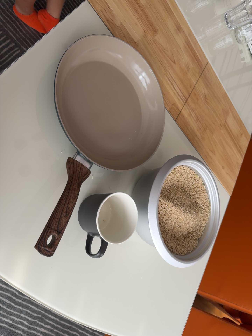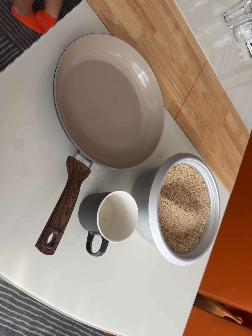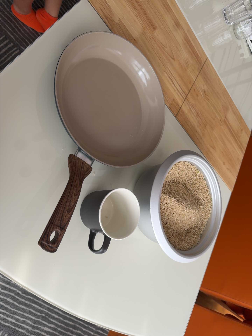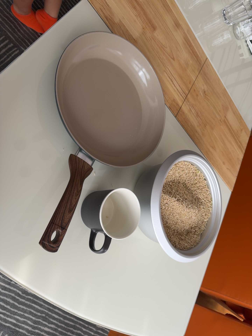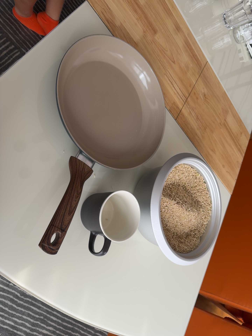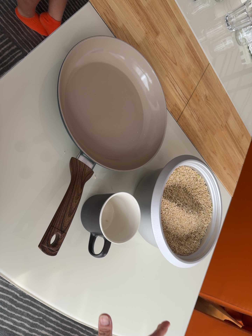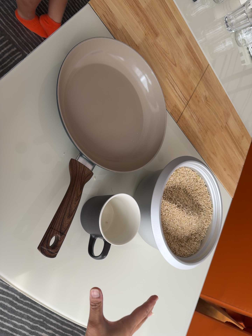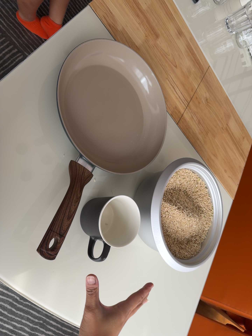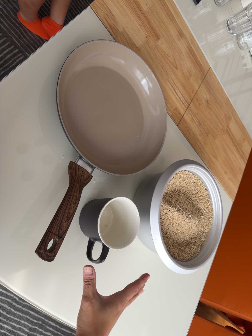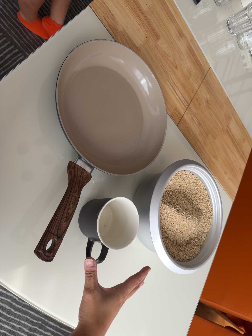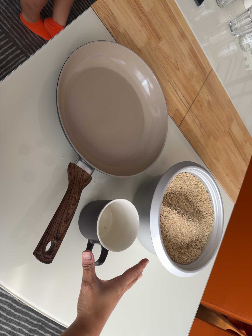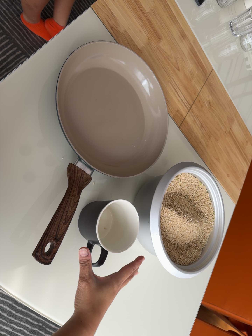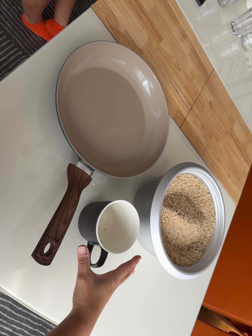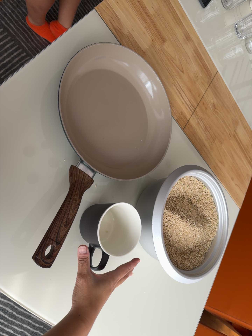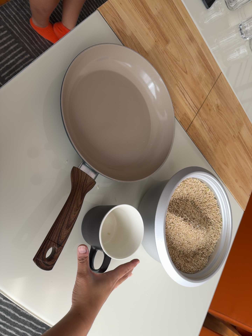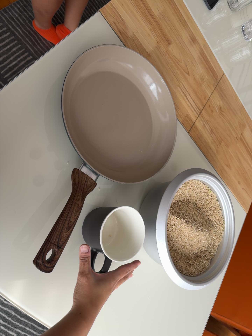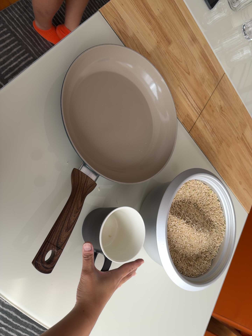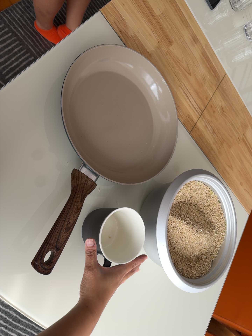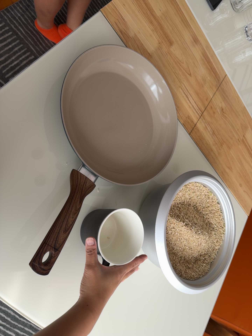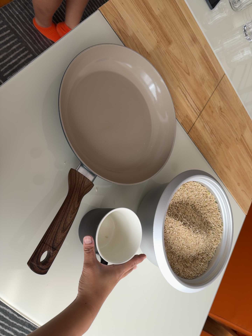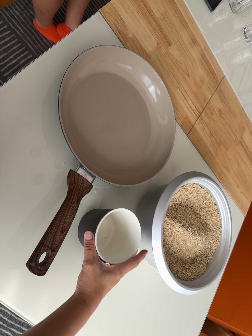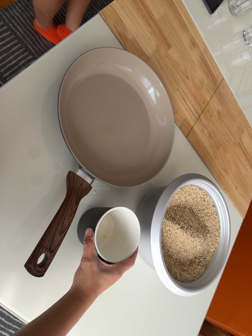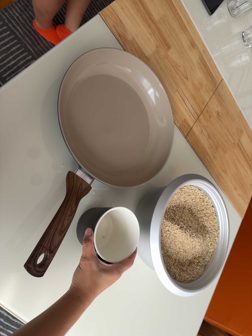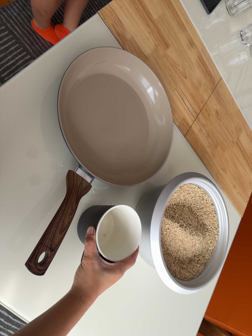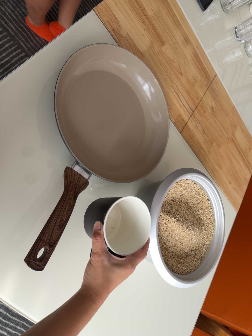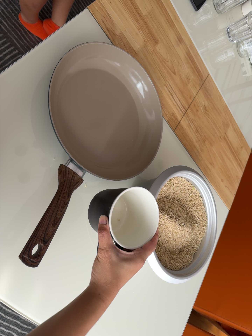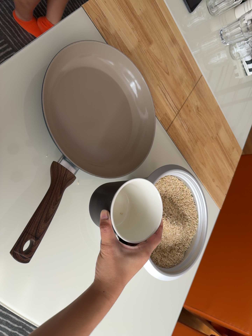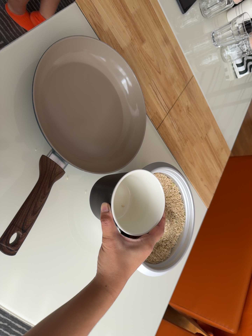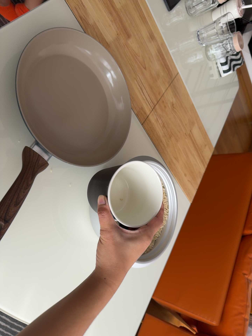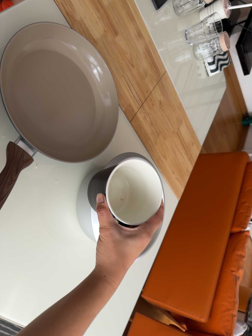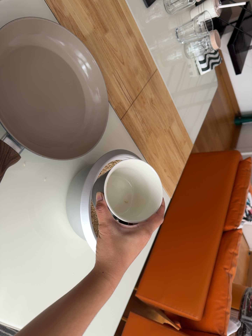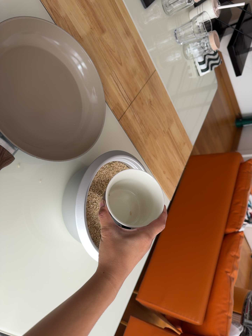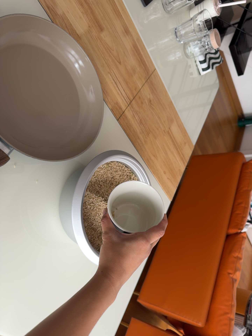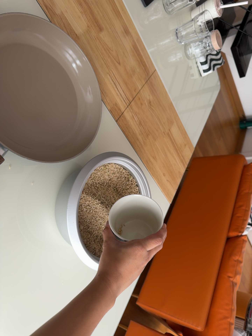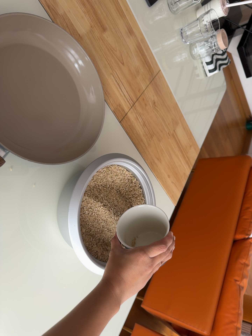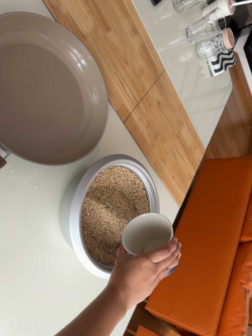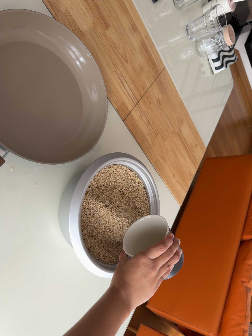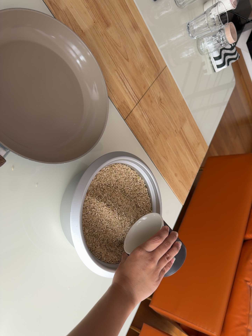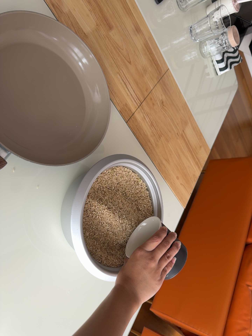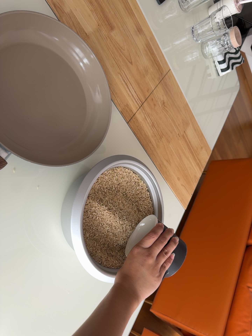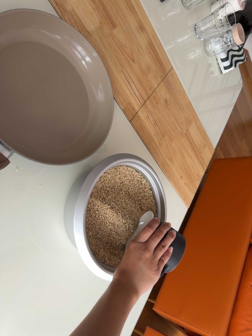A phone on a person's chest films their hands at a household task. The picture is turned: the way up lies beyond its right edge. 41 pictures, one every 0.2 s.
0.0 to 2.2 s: The camera keeps its place and its aim.
2.2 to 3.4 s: The camera shifts only a little, or ends up much as it began.
3.4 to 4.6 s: The camera keeps its place and its aim.
4.6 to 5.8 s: The camera pans to its right by about 10 degrees.
5.8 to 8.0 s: The camera travels forward and to its right, about 9 cm, so what stands in front looms larger.
The film runs forward here.
